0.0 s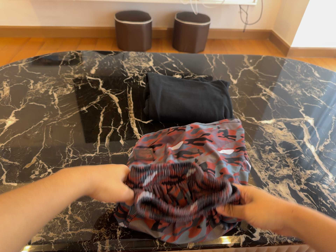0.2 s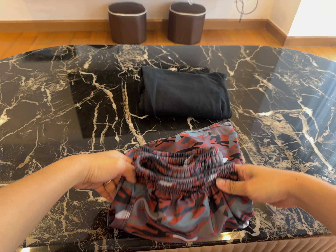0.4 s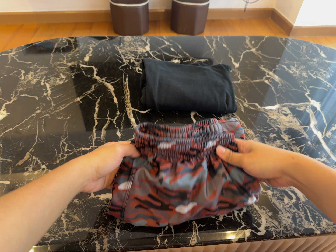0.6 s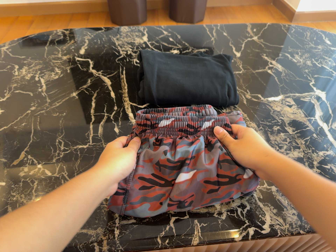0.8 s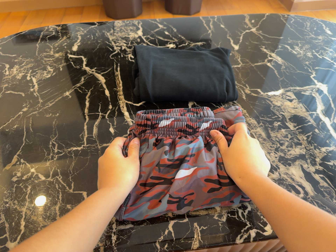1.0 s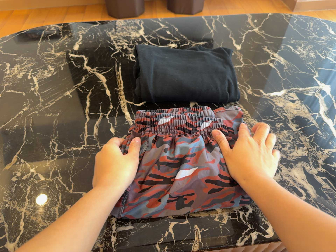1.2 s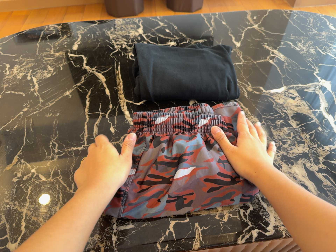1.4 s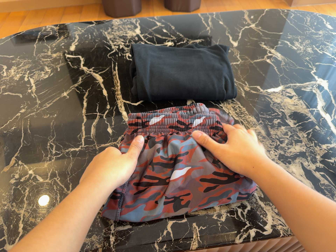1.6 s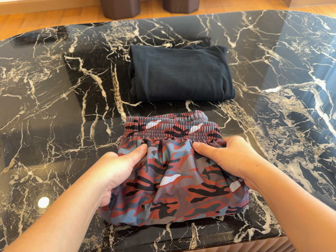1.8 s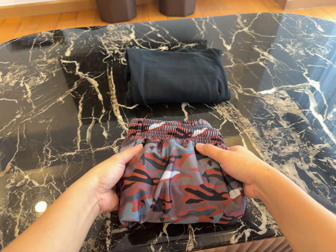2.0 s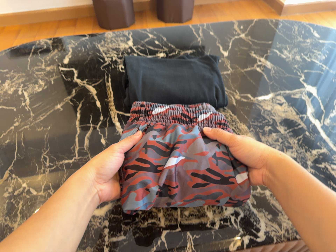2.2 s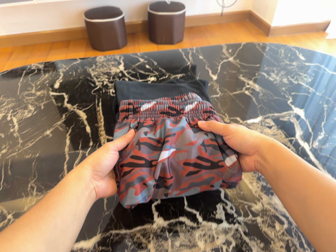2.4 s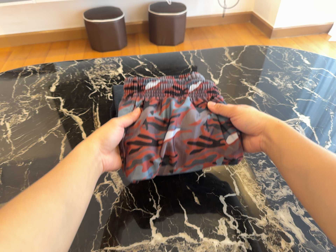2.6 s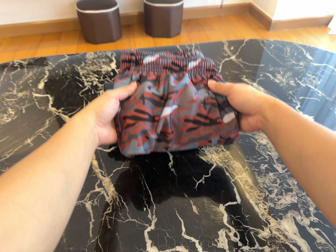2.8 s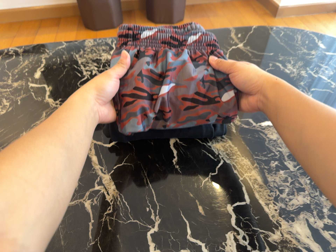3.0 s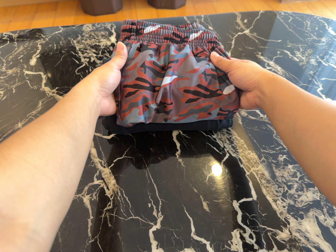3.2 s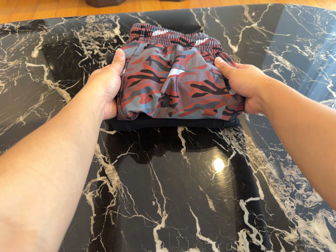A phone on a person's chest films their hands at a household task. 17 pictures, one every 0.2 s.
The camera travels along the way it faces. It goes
forward.
0.0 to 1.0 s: The camera travels forward, about 8 cm, so what stands in front looms larger.
1.0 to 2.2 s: The camera shifts only a little, or ends up much as it began.
2.2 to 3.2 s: The camera travels forward and toward the top of its view, about 14 cm, so what stands in front looms larger. Its aim tips toward the bottom of its view by about 10 degrees.
The film runs forward here.
